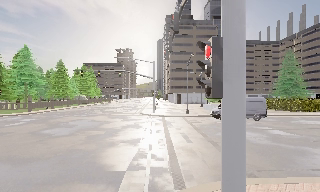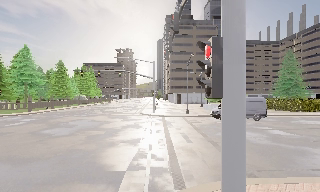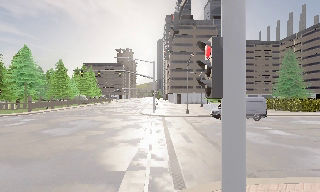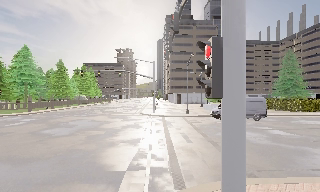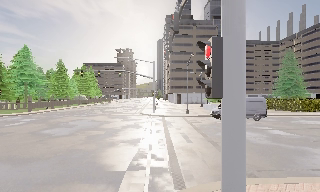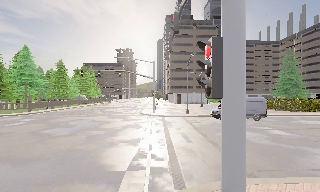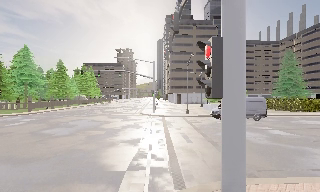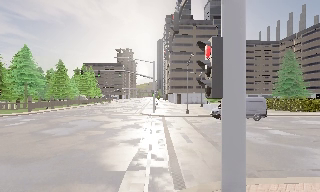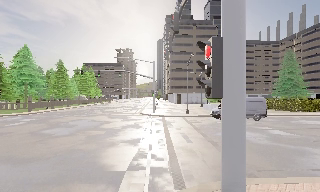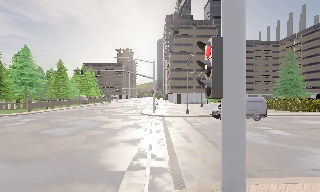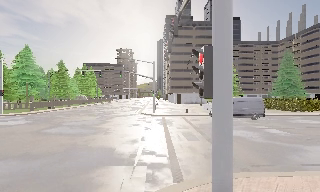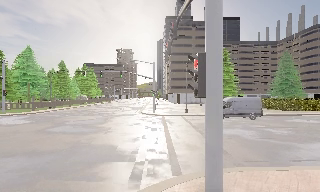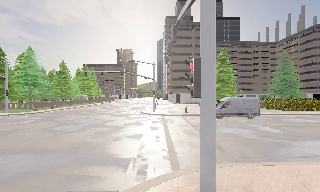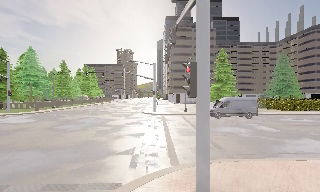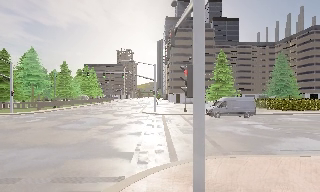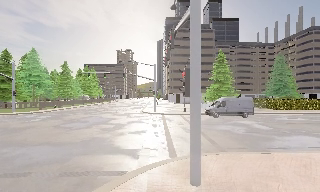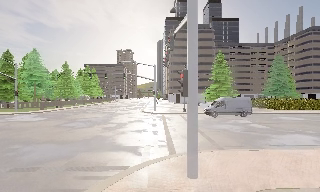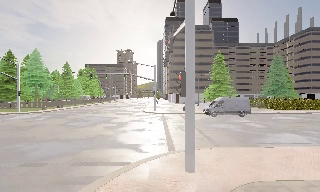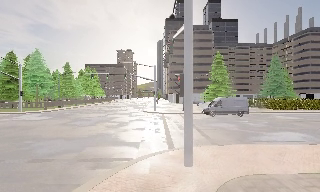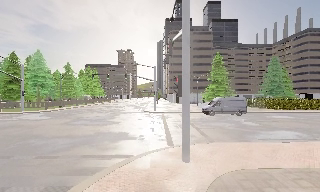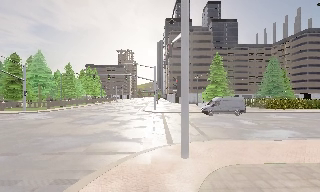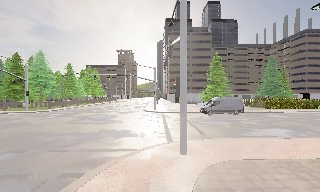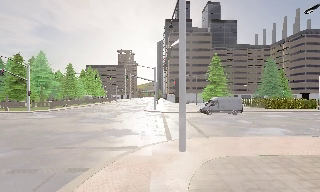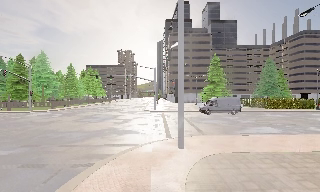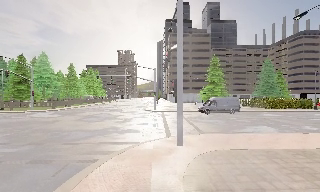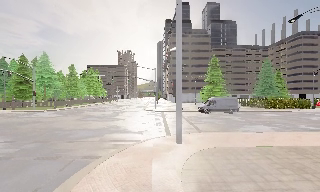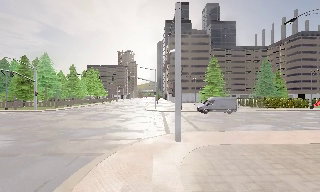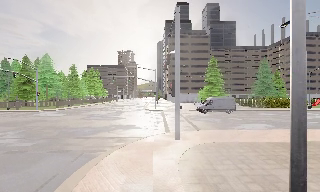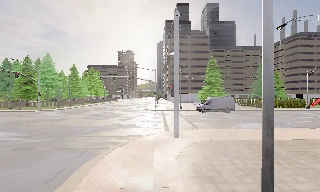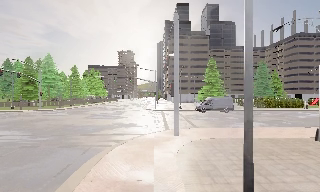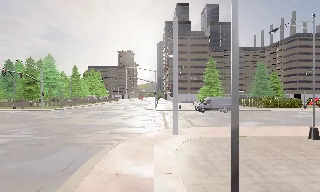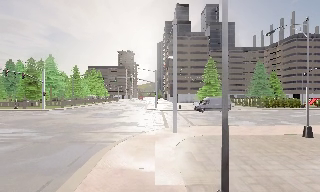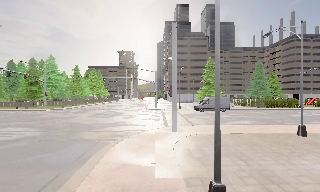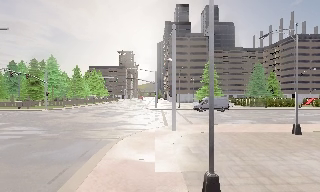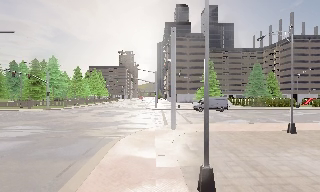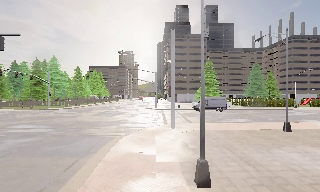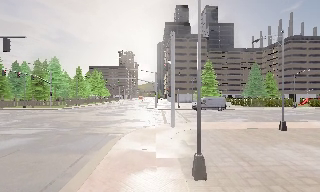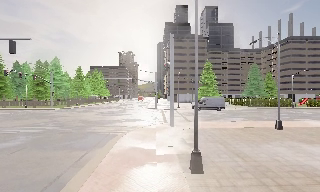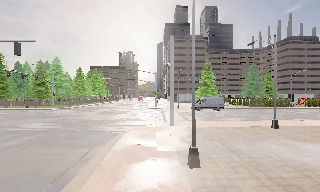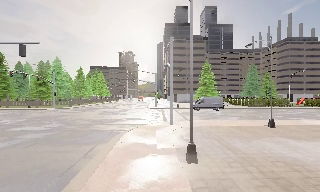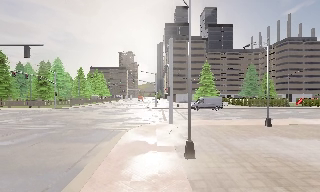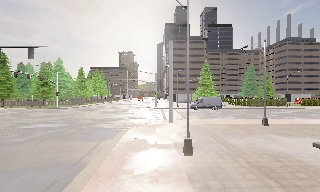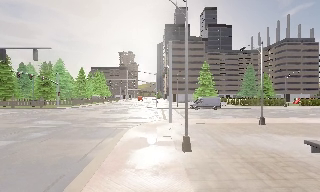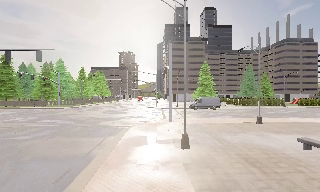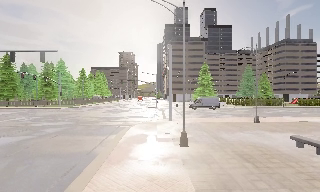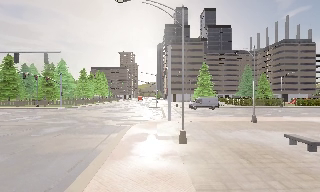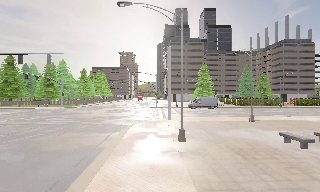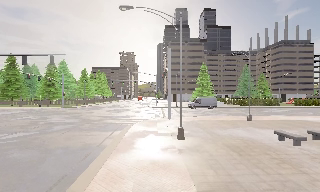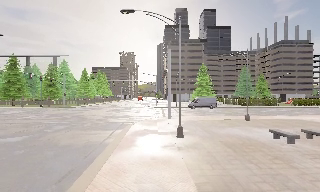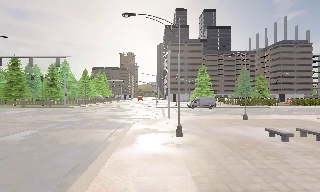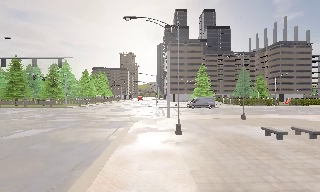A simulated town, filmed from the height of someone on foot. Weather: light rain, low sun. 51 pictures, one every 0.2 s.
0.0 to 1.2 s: The camera keeps its place and its aim.
1.2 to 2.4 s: The camera travels backward, about 1 m, so what stands in front gets smaller. It gains speed.
2.4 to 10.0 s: The camera travels backward, about 15 m, so what stands in front gets smaller.
The film runs backward here.
